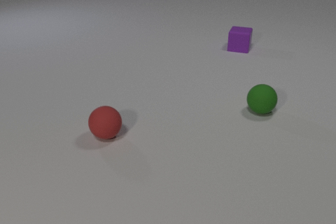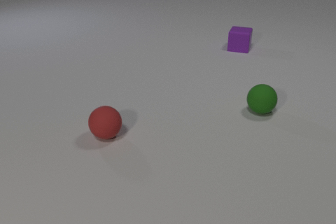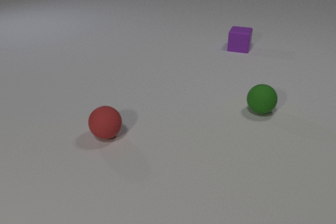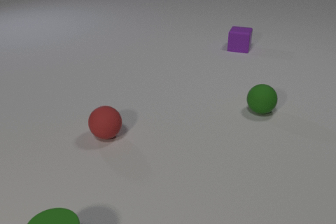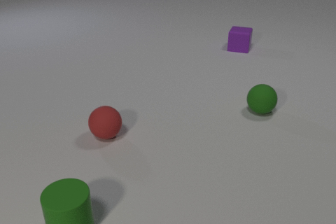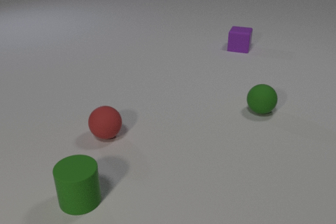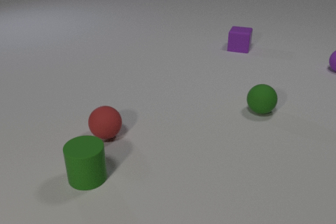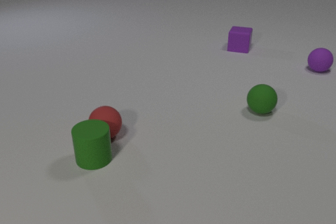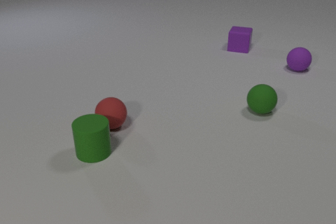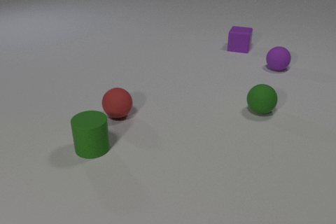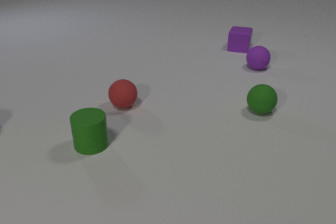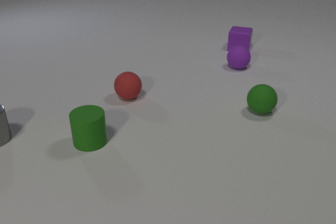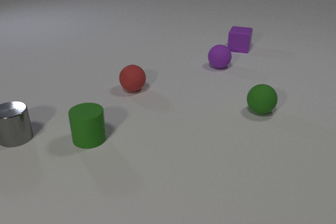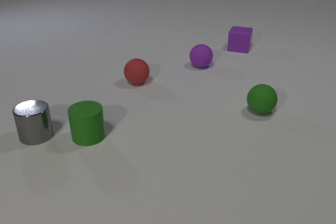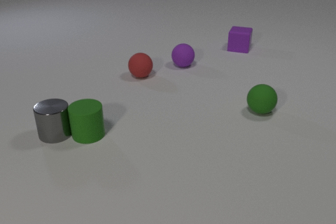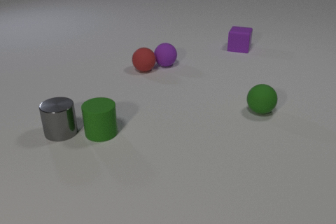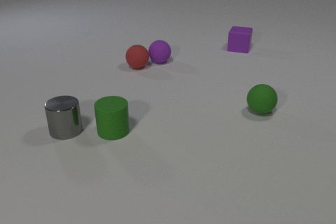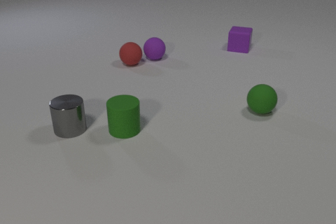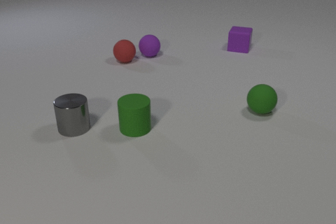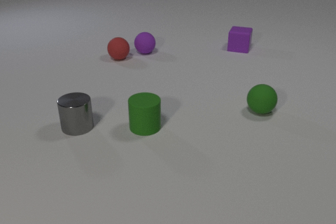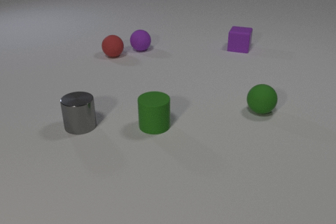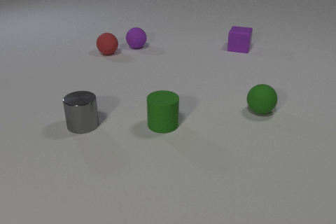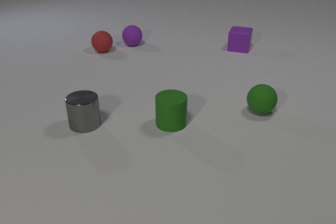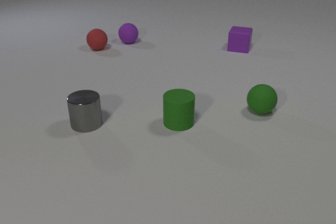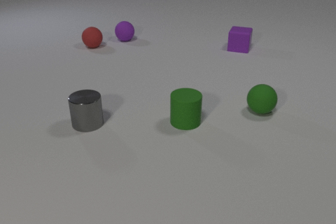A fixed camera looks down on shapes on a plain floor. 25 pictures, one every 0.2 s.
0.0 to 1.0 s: The green rubber cylinder comes in at the bottom edge, slides away from the camera.
1.0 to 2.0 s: The green rubber cylinder slides away from the camera. The red rubber sphere rolls away from the camera. The purple rubber sphere comes in at the right edge, rolls to the left. The green rubber cylinder and the red rubber sphere collide.
2.0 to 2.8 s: The green rubber cylinder slides away from the camera. The red rubber sphere rolls away from the camera. The gray metal cylinder comes in at the left edge, slides to the right. The purple rubber sphere rolls to the left. The green rubber cylinder and the gray metal cylinder collide.
2.8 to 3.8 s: The green rubber cylinder slides to the right. The red rubber sphere rolls away from the camera and to the left. The gray metal cylinder slides to the right. The purple rubber sphere rolls to the left and away from the camera. The red rubber sphere and the purple rubber sphere collide.
3.8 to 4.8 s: The green rubber cylinder slides to the right. The red rubber sphere rolls away from the camera and to the left. The gray metal cylinder slides to the right. The purple rubber sphere rolls away from the camera and to the left.
How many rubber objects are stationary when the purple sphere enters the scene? 3.
What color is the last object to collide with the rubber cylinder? gray.
What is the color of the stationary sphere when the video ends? green.
